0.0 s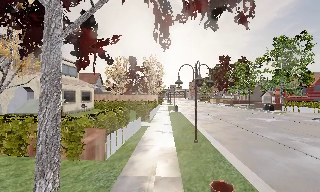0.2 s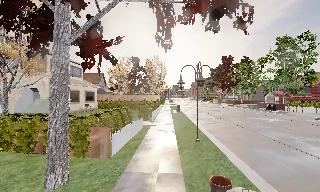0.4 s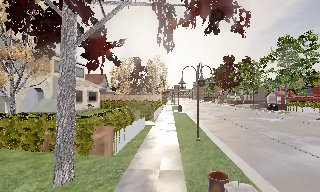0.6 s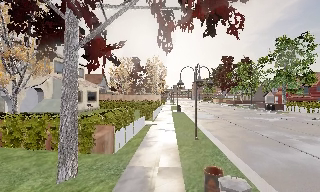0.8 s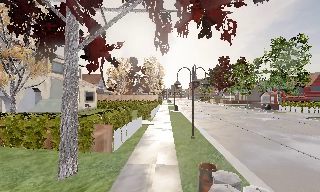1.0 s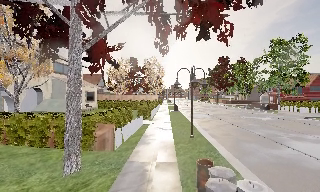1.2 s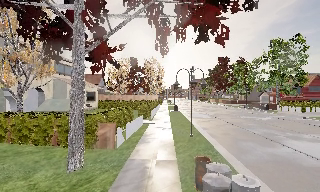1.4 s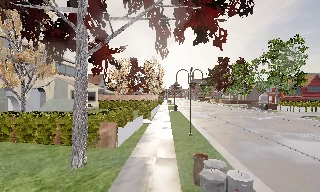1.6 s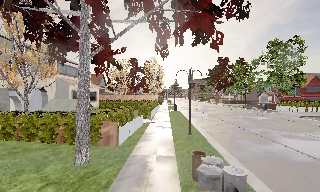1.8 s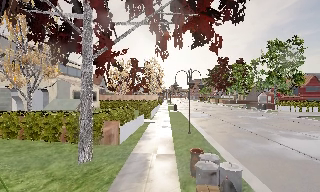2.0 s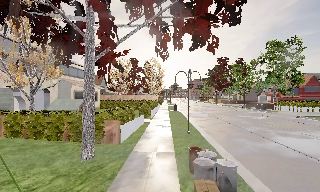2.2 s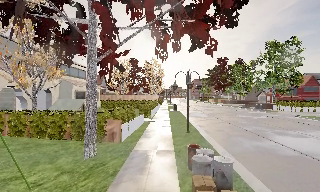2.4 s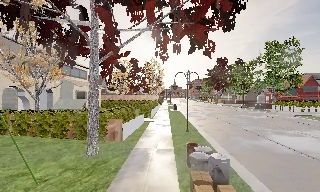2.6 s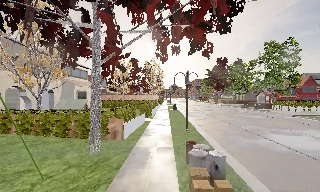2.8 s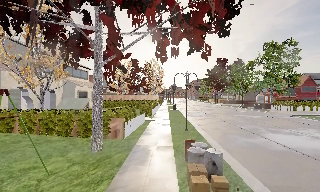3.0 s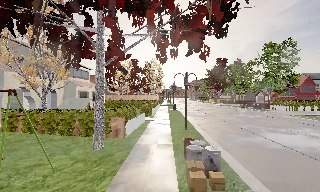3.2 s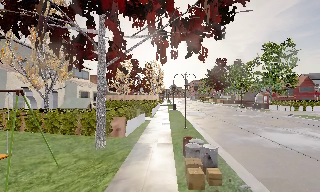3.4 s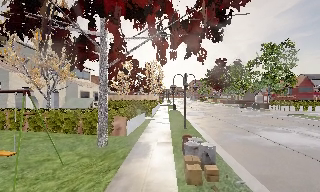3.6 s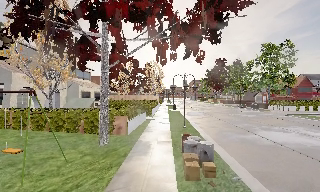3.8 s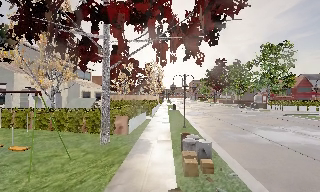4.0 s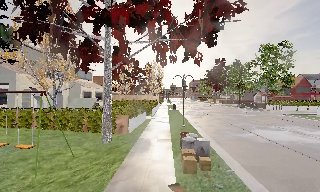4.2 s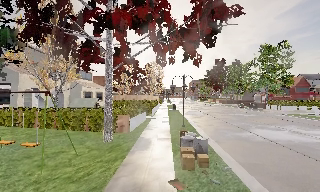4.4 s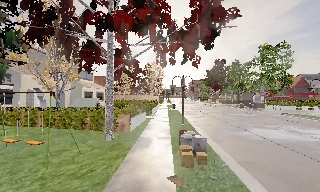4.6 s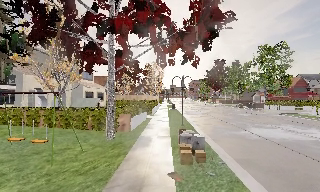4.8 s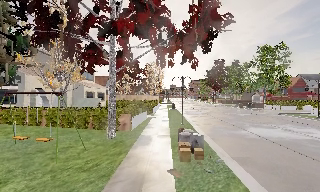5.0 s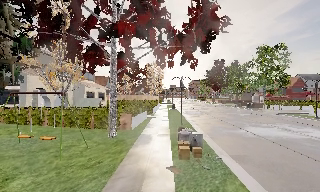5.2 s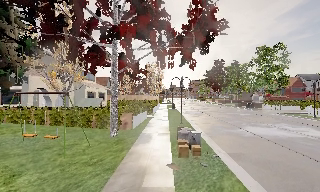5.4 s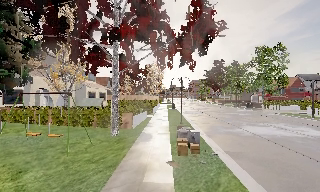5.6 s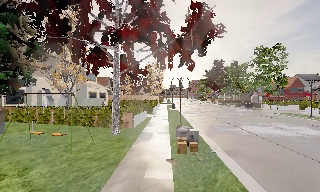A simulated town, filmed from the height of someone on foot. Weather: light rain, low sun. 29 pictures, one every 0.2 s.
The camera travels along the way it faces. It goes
backward.
0.0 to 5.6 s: The camera travels backward, about 7 m, so what stands in front gets smaller.
The film runs backward here.
